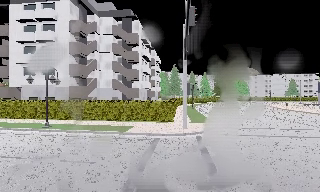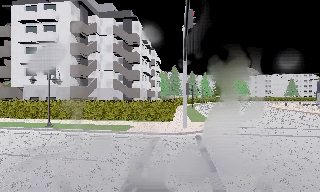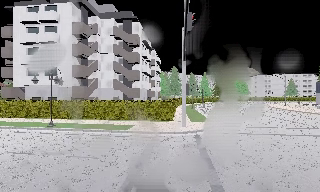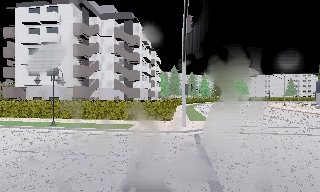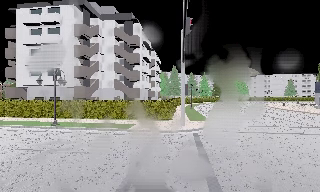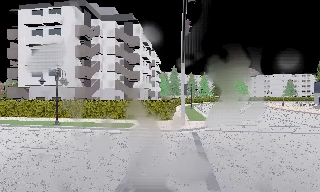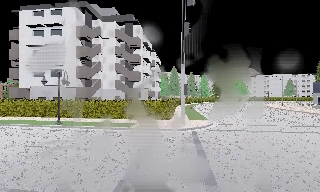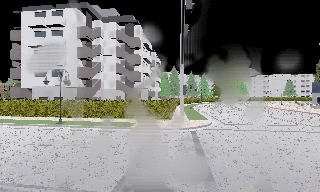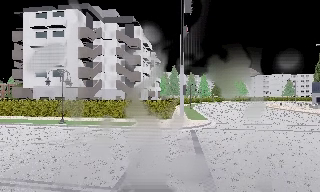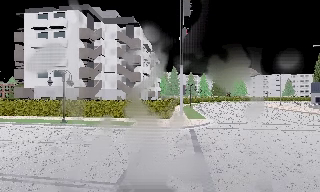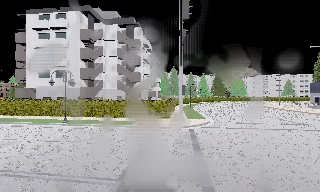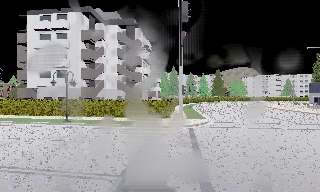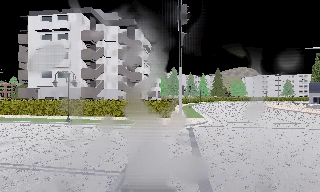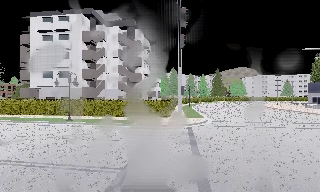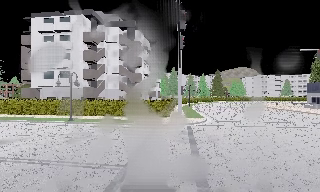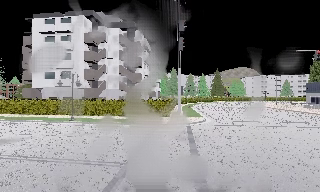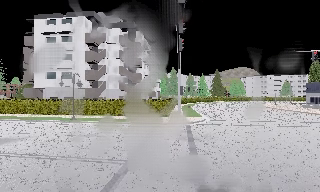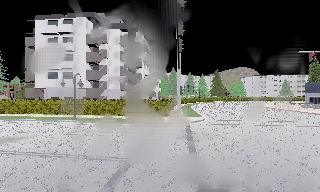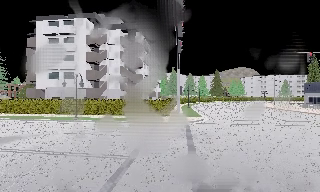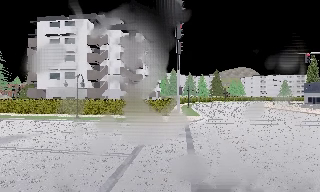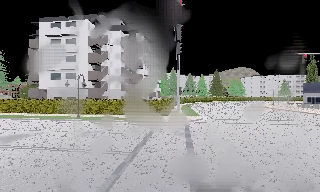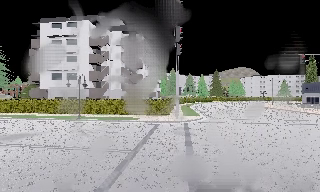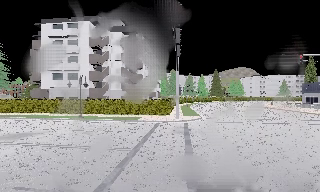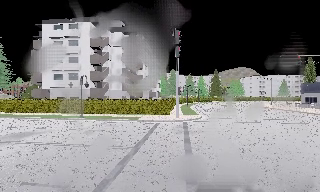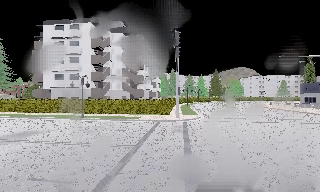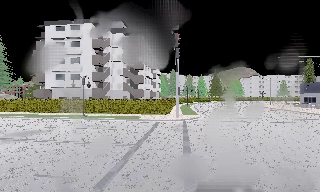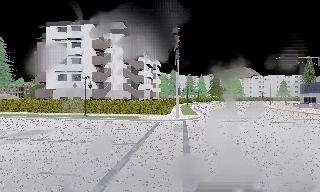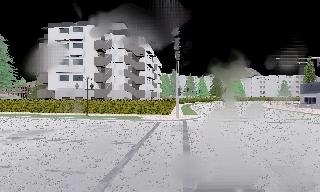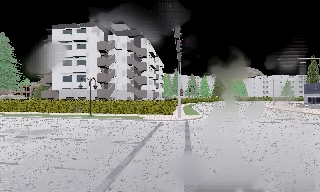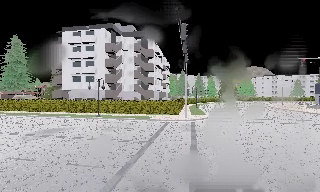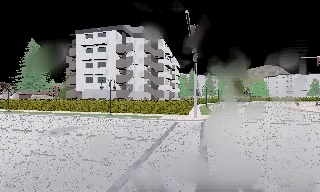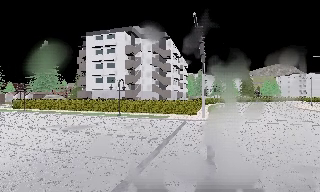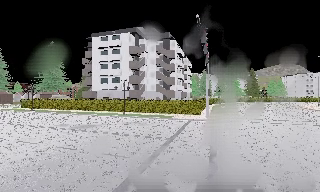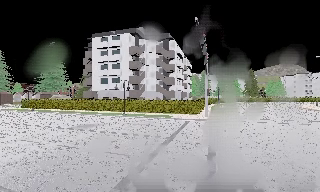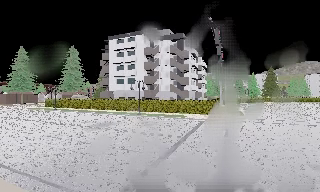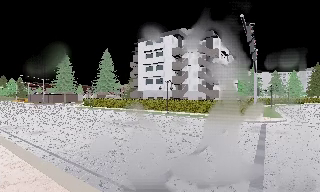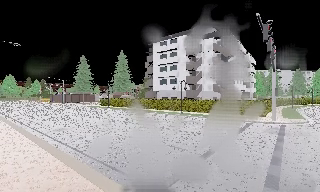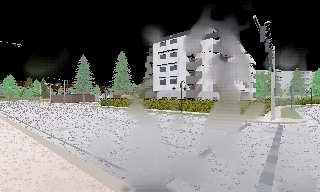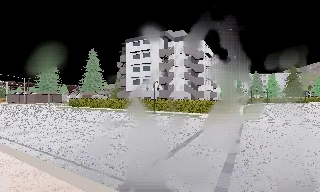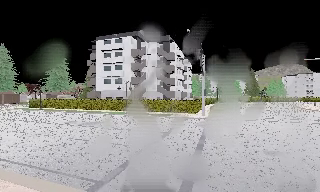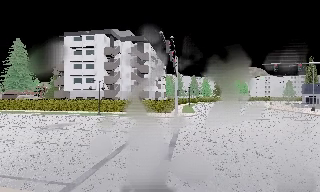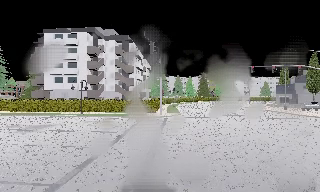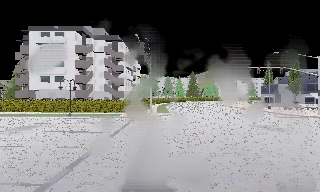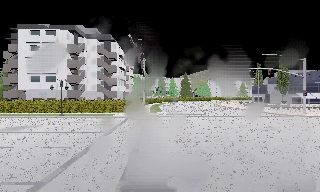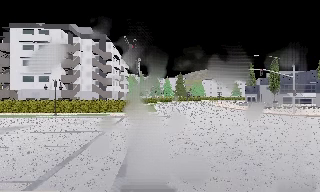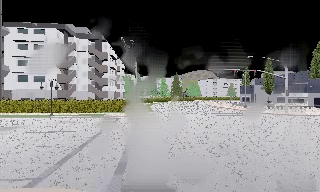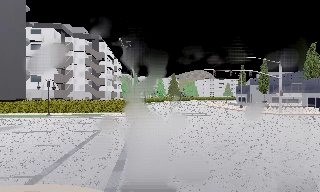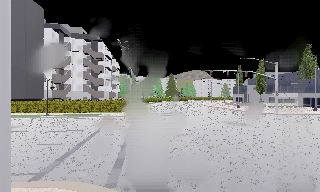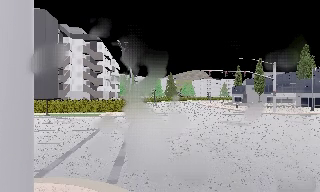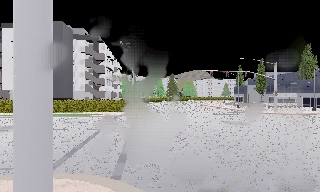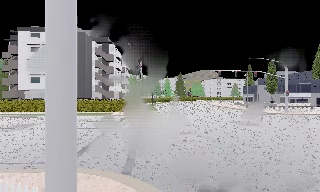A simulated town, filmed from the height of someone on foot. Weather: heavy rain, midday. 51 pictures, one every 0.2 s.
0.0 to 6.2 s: The camera travels backward, about 7 m, so what stands in front gets smaller.
6.2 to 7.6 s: The camera pans to its left, which is counterclockwise from overhead, by about 10 degrees. It travels backward, about 1.5 m, so what stands in front gets smaller.
7.6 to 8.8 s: The camera pans to its right, which is clockwise from overhead, by about 30 degrees. It travels backward, about 1.5 m.
8.8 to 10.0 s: The camera travels backward, about 1.5 m, so what stands in front gets smaller.
The film runs backward here.
